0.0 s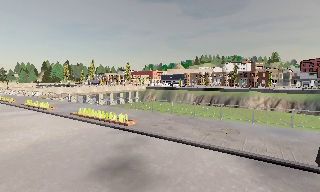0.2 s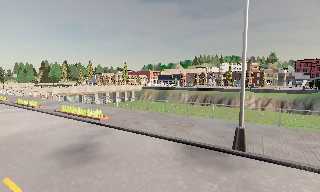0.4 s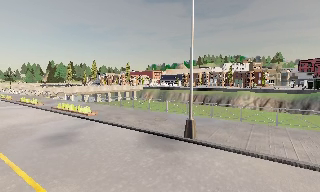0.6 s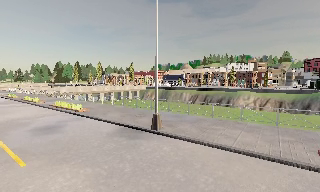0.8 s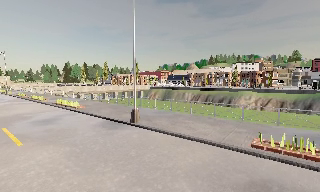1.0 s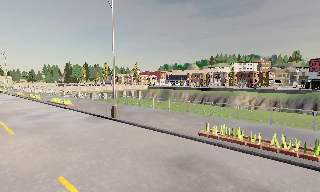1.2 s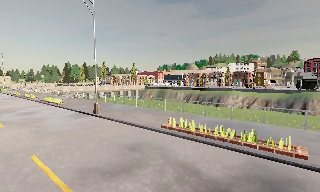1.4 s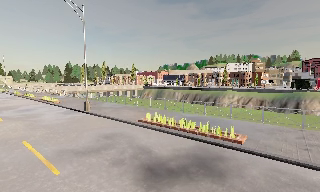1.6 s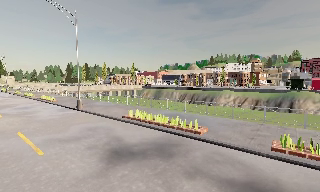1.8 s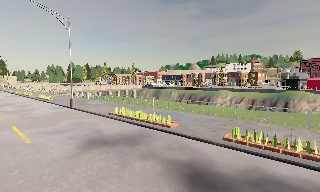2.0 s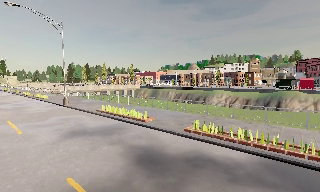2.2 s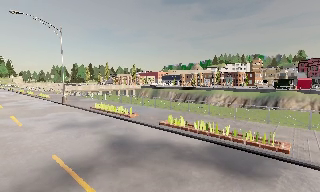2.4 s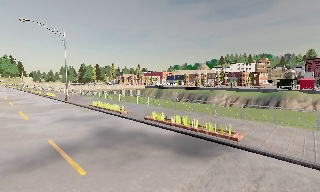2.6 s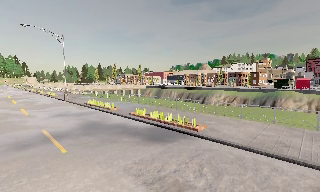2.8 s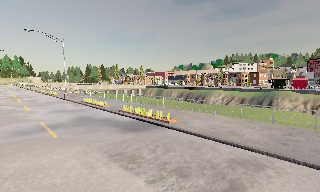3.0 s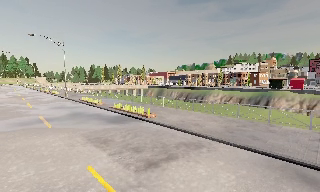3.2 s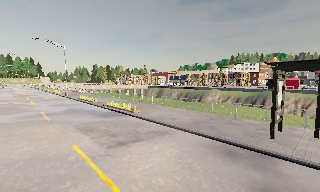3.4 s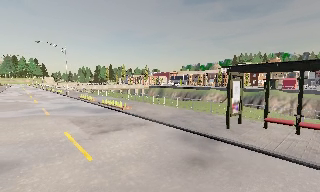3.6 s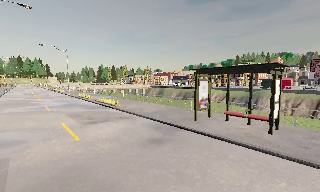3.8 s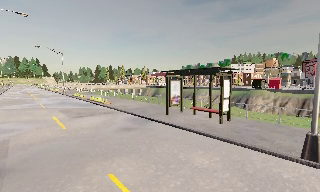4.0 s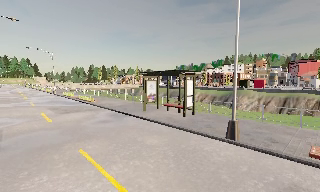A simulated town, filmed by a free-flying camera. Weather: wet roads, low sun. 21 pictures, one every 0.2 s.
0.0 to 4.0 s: The camera pans to its left, which is counterclockwise from overhead, by about 15 degrees. It travels to its right and backward, about 35 m, so close, fixed things drift to the left.
The film runs forward here.
